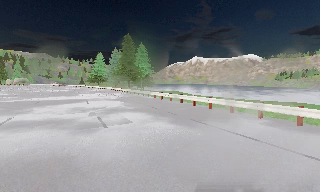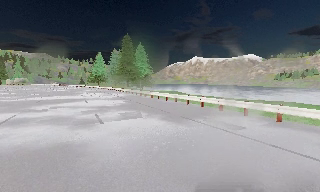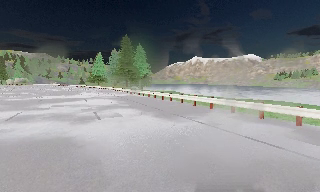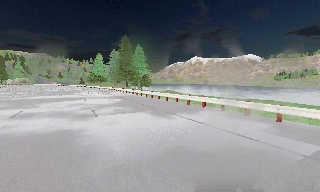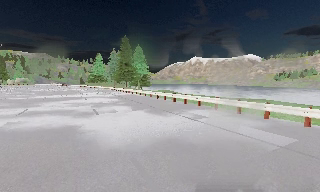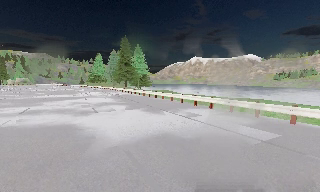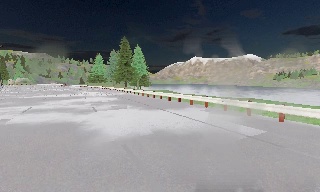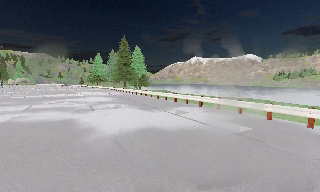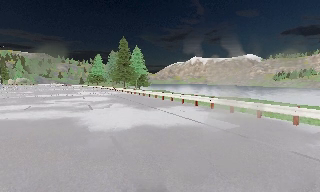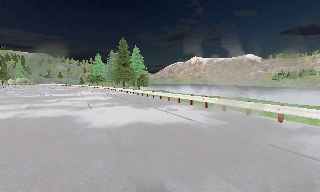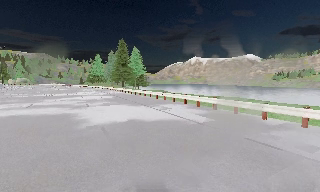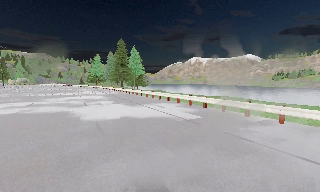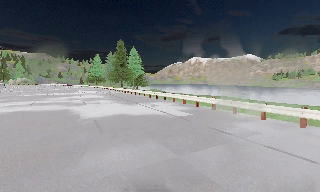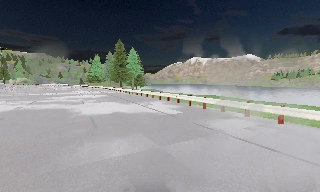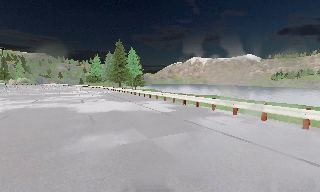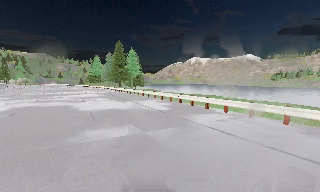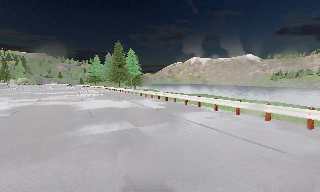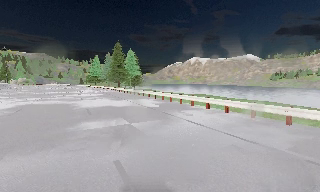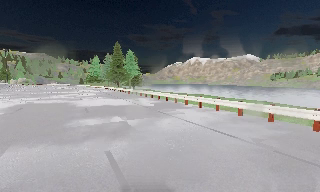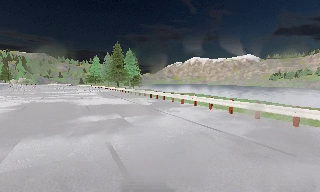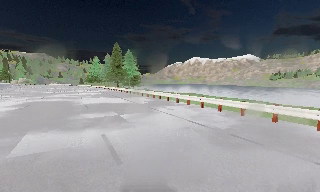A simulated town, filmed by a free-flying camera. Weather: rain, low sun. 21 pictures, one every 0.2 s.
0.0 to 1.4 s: The camera travels backward and to its right, about 4 m, so what stands in front gets smaller. It loses speed.
1.4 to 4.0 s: The camera travels backward and to its right, about 8 m, so what stands in front gets smaller.
The film runs backward here.
